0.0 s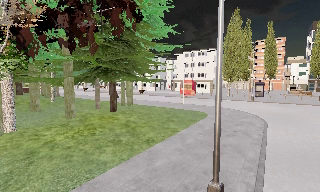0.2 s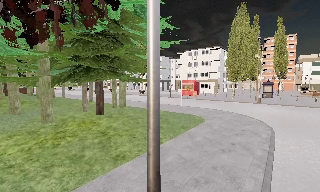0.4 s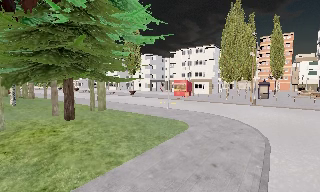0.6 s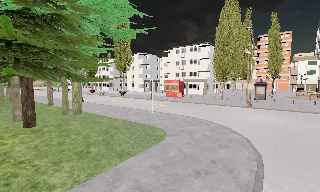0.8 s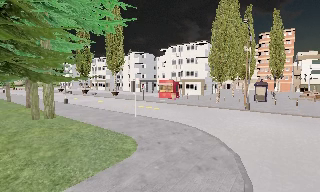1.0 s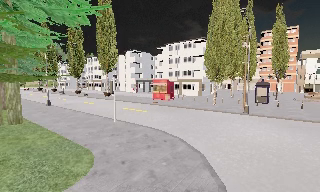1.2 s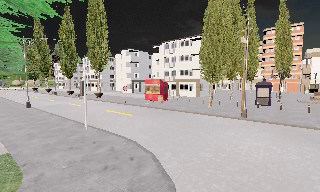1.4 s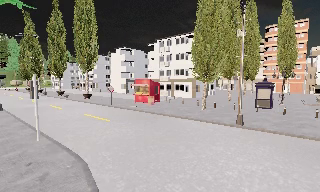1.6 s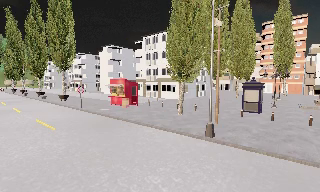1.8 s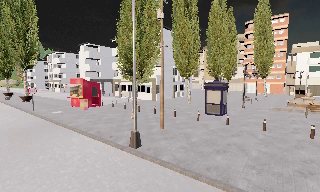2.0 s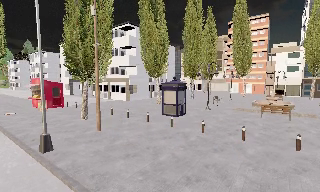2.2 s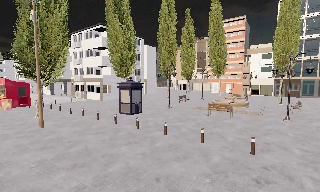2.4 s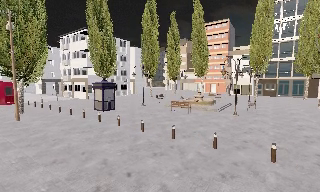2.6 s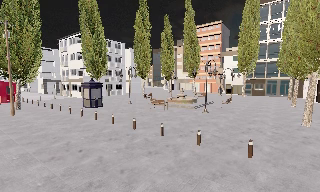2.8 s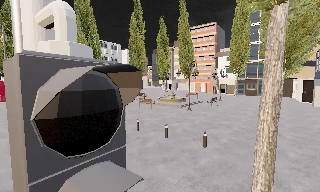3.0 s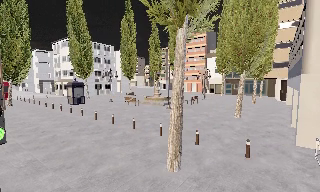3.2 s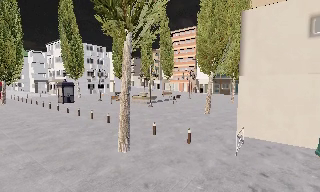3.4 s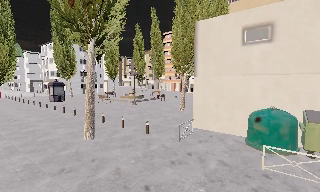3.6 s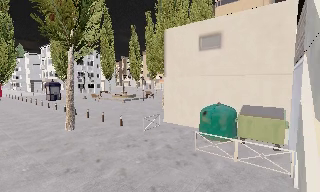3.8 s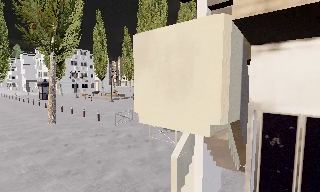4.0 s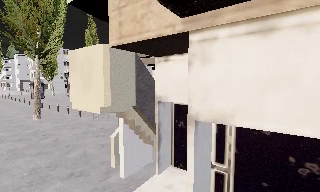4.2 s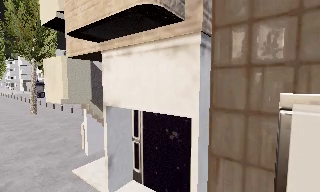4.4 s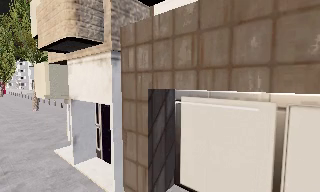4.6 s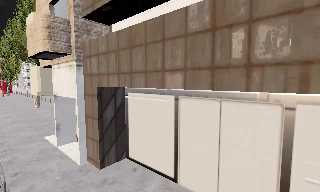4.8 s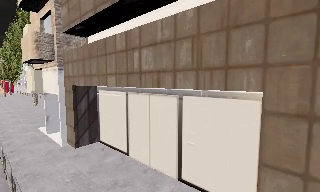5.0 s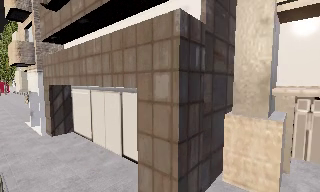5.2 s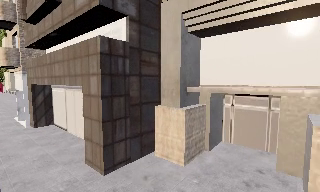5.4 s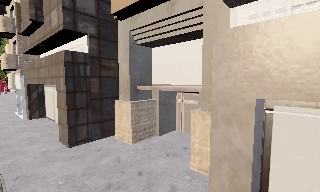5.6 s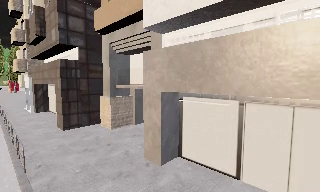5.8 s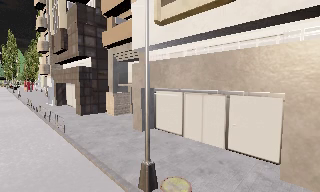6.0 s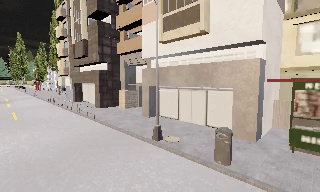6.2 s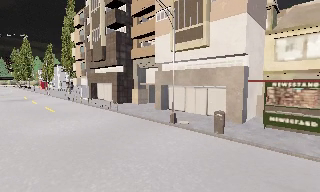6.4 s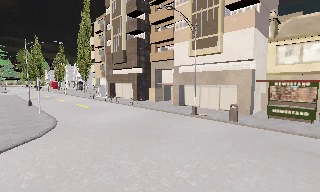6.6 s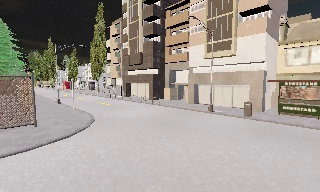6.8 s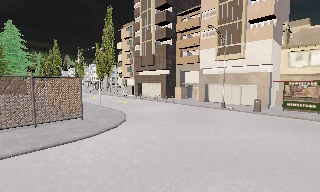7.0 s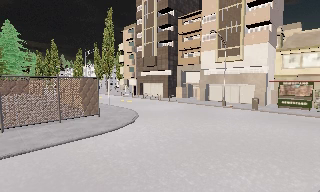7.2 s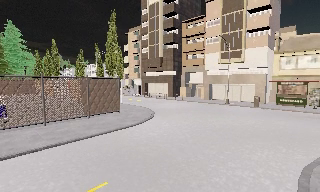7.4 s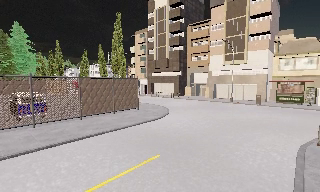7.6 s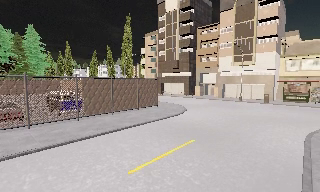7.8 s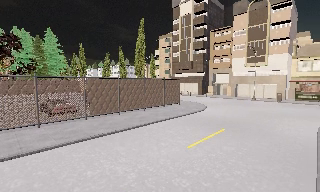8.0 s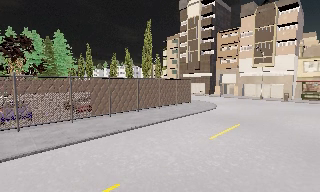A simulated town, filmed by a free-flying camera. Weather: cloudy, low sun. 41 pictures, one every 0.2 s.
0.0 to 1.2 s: The camera travels forward and to its right, about 13 m, so what stands in front looms larger.
1.2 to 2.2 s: The camera travels to its right, about 15 m, so close, fixed things drift to the left.
2.2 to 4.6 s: The camera travels to its right and backward, about 30 m, so close, fixed things drift to the left.
4.6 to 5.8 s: The camera travels backward and to its right, about 16 m, so what stands in front gets smaller. It gains speed.
5.8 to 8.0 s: The camera travels backward and to its left, about 25 m, so what stands in front gets smaller.
The film runs backward here.
